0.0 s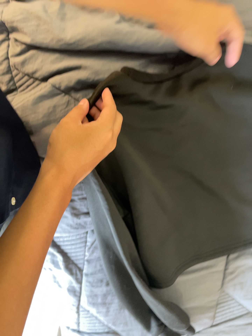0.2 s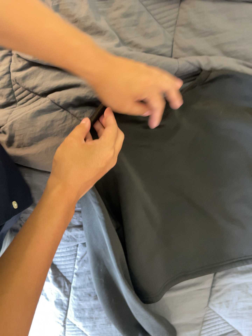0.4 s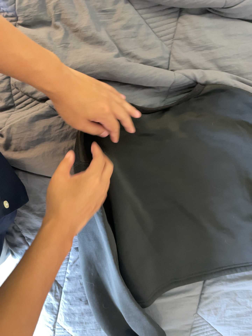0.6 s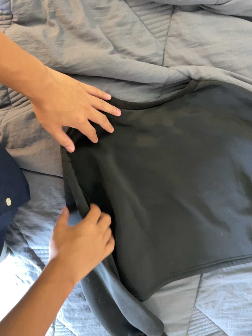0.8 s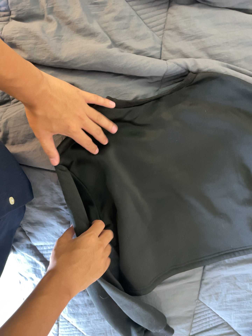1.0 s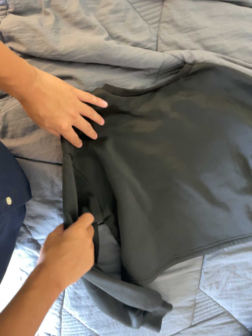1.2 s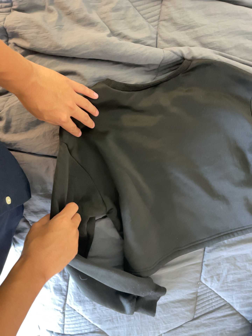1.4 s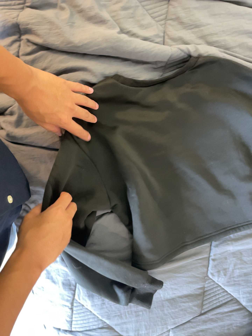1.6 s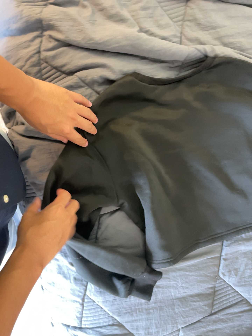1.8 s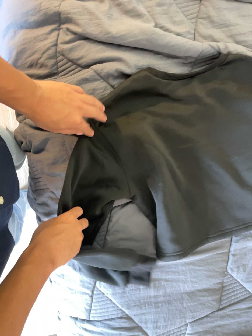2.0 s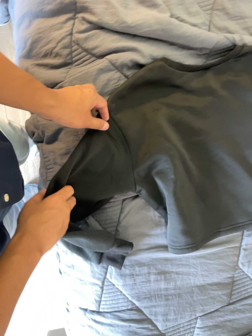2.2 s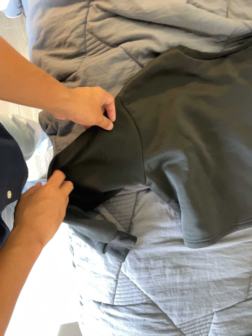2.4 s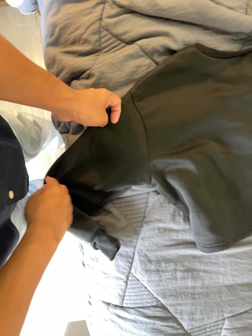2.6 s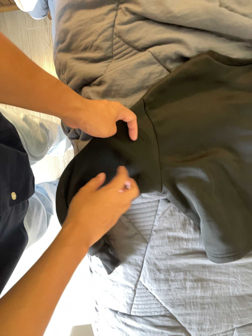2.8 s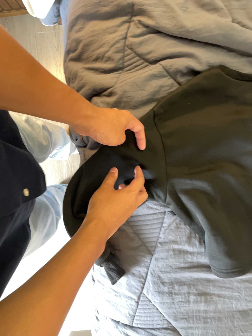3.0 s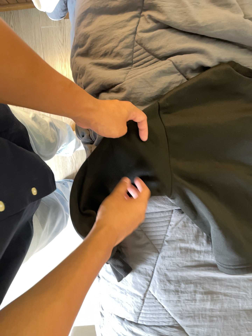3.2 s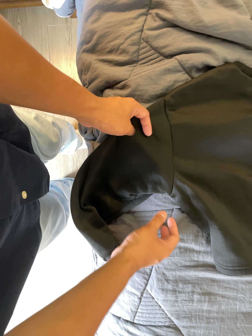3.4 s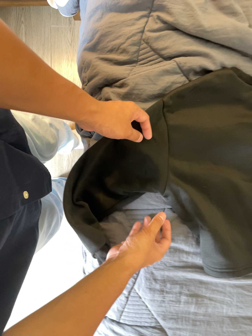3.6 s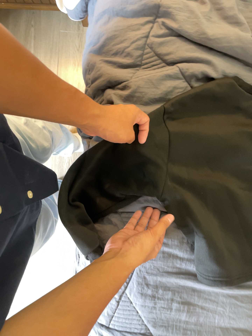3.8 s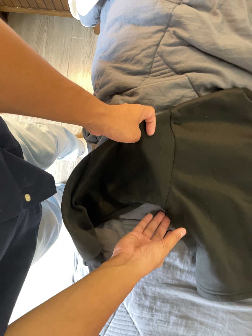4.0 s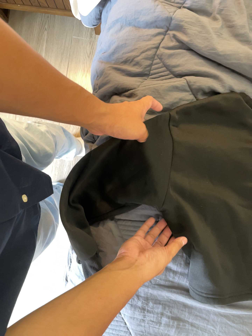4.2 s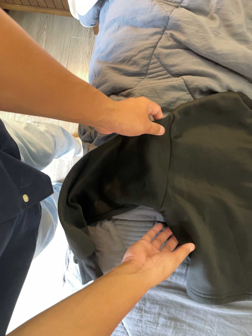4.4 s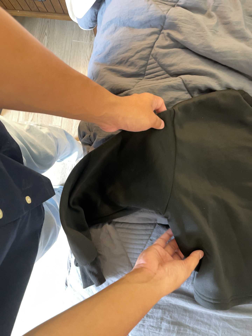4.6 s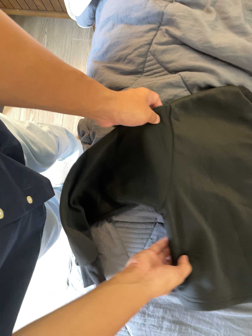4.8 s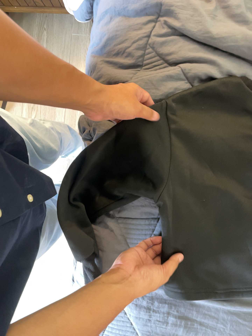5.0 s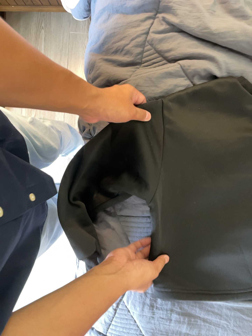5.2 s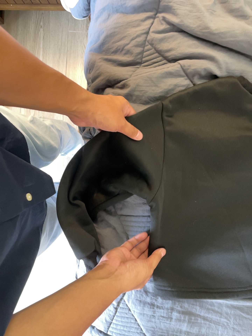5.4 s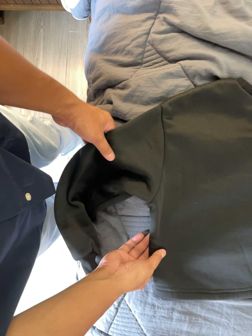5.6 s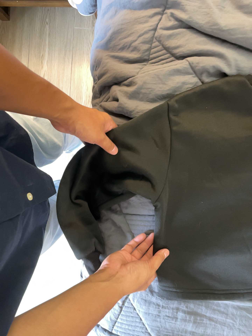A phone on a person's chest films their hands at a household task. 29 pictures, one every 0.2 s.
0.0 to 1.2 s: The camera travels toward the bottom of its view and backward, about 9 cm.
1.2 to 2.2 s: The camera travels to its left and toward the bottom of its view, about 16 cm, so close, fixed things drift to the right.
2.2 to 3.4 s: The camera rolls about its line of sight by about 10 degrees, and the scene rotates clockwise.
3.4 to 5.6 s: The camera shifts only a little, or ends up much as it began.
The film runs forward here.
